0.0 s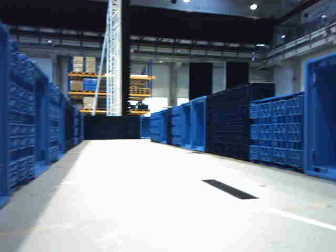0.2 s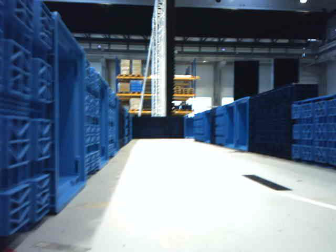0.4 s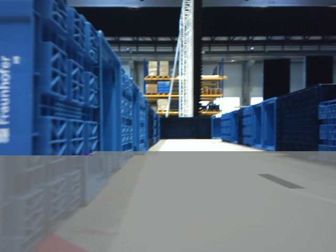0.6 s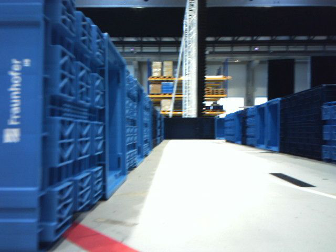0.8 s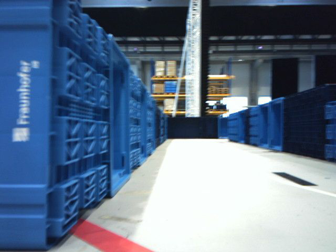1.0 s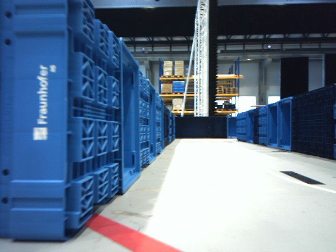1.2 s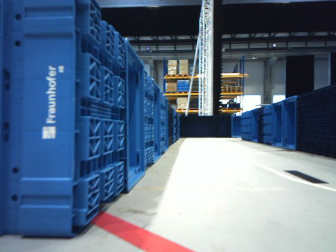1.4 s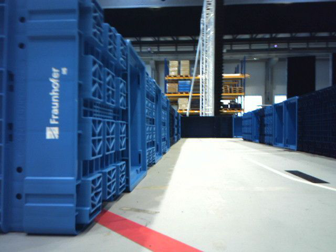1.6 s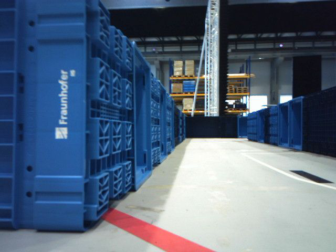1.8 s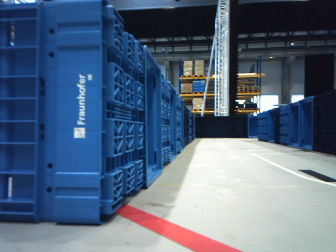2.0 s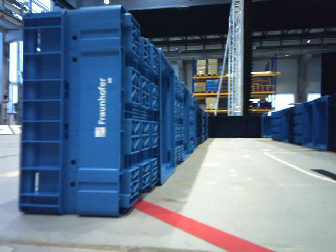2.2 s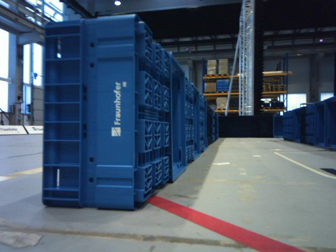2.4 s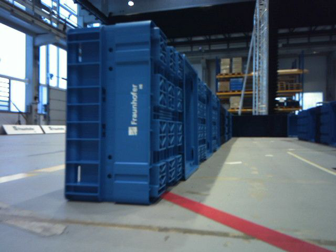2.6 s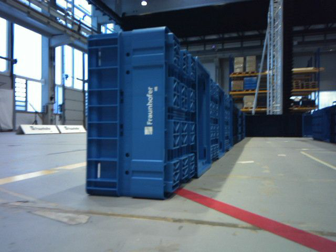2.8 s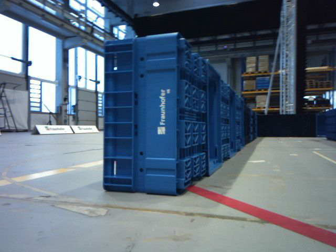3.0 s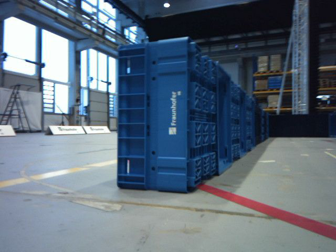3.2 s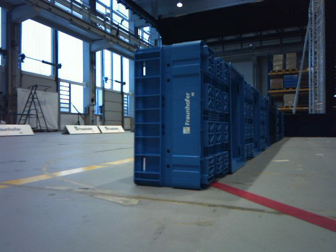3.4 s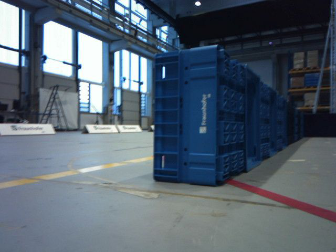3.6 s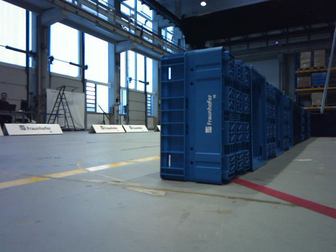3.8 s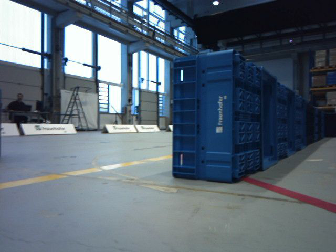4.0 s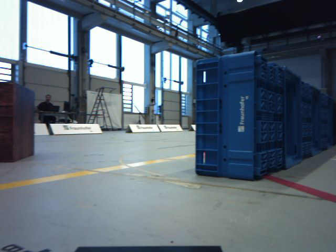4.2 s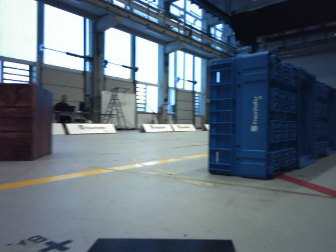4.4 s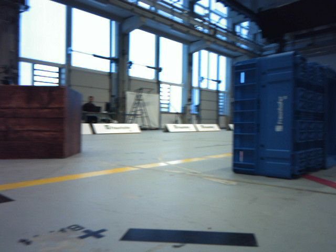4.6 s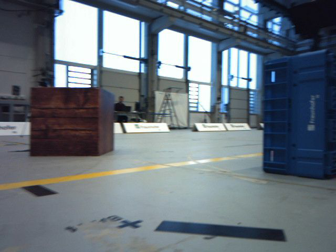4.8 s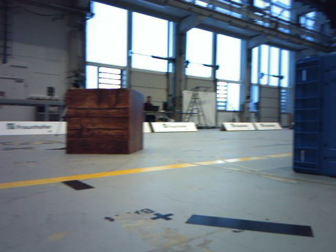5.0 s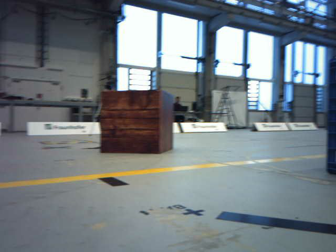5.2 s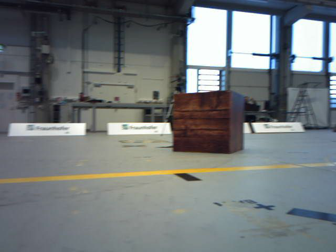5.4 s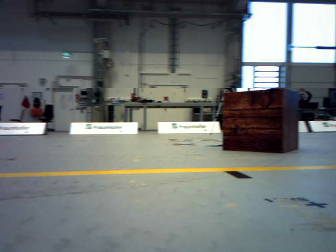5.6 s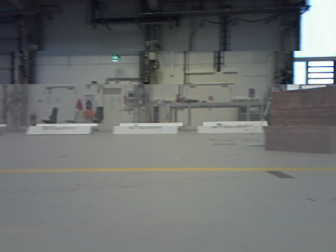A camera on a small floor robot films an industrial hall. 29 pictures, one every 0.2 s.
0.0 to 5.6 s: The scene slides to the right, as the camera pans about 95 degrees to its left. It travels backward, about 1 m.
The film runs backward here.
